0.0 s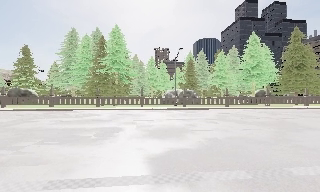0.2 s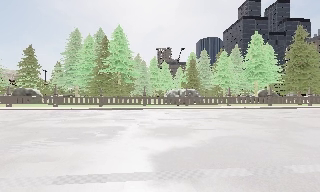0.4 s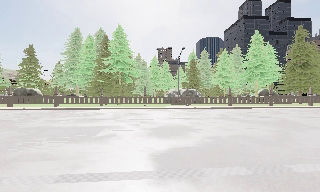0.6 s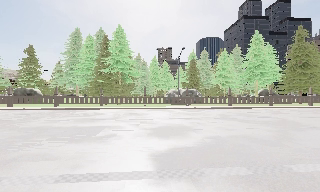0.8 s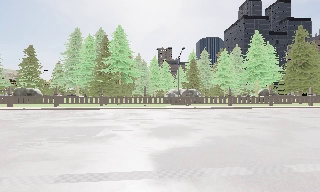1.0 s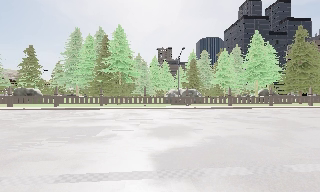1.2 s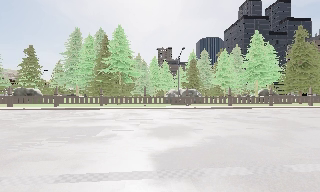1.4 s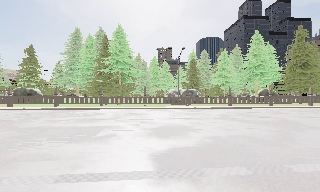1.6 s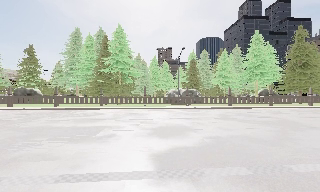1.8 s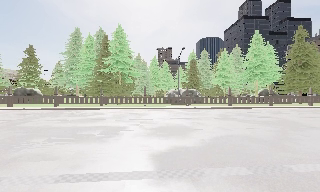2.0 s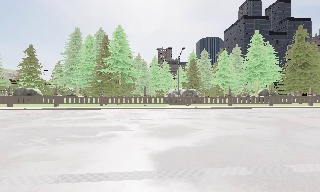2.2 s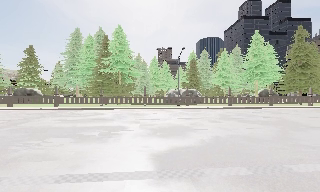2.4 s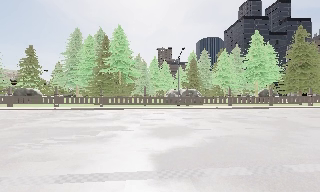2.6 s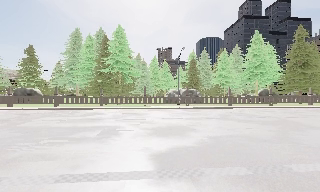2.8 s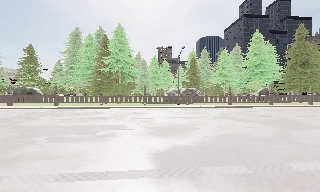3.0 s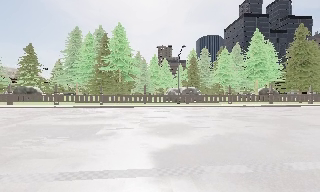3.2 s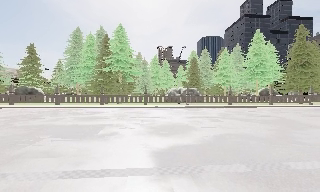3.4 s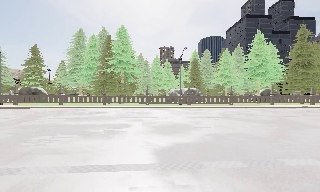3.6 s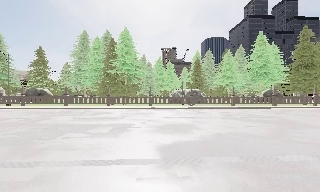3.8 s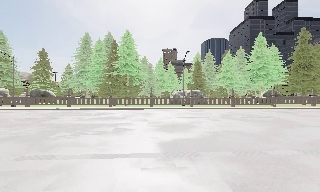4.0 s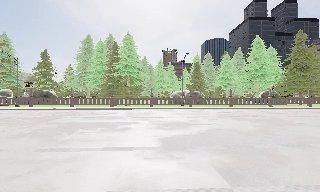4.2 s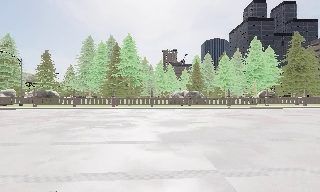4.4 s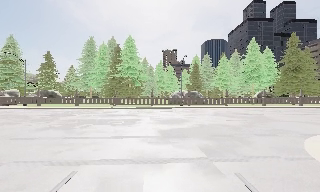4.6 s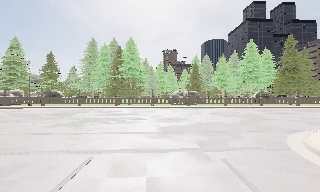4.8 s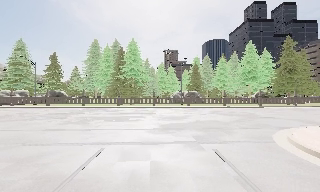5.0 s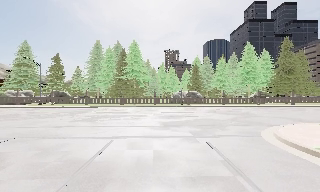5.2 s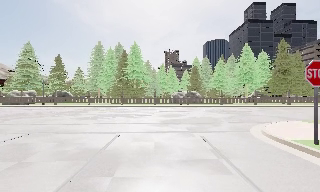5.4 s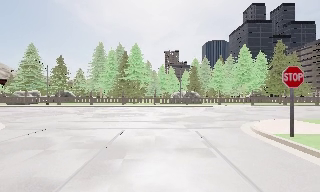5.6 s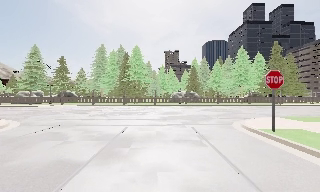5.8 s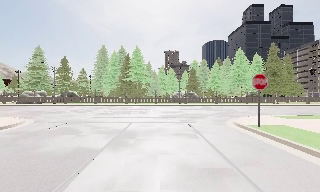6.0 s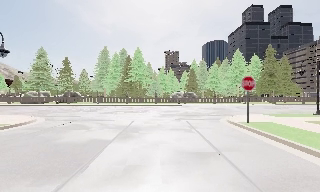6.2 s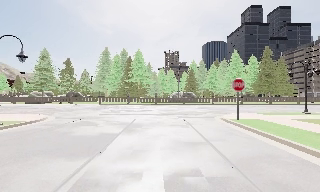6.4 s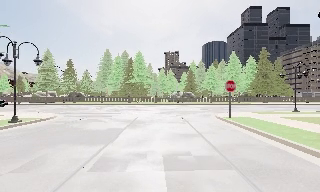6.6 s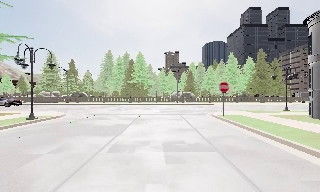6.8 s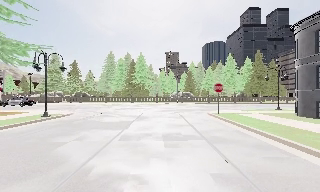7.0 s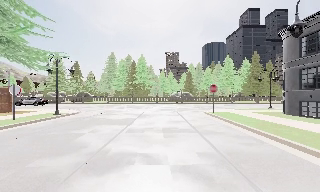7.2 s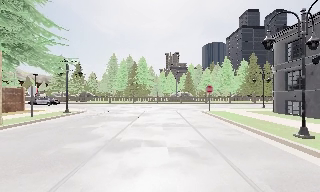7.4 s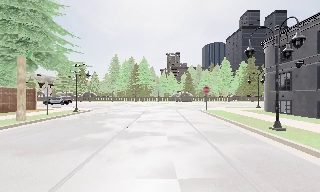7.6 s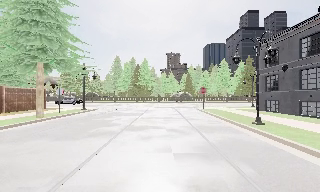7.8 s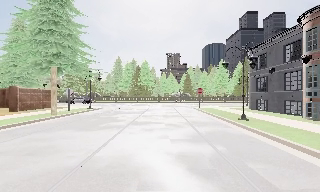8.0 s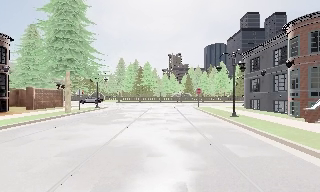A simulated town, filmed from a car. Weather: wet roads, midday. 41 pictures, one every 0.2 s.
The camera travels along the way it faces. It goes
backward.
0.0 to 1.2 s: The camera shifts only a little, or ends up much as it began.
1.2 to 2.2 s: The camera keeps its place and its aim.
2.2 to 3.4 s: The camera shifts only a little, or ends up much as it began.
3.4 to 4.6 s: The camera travels backward, about 3.5 m, so what stands in front gets smaller. It gains speed.
4.6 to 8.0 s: The camera travels backward, about 19 m, so what stands in front gets smaller. It gains speed.
The film runs backward here.
